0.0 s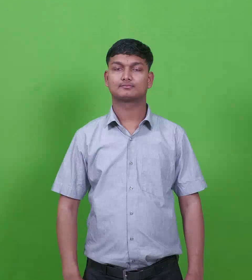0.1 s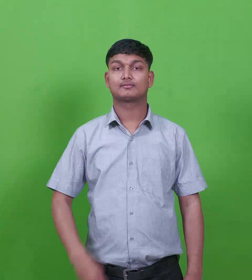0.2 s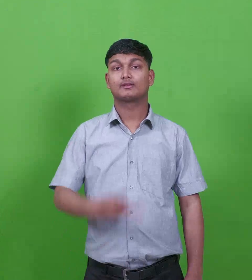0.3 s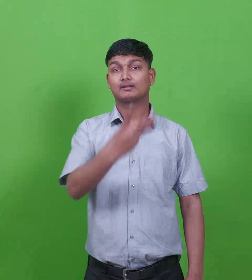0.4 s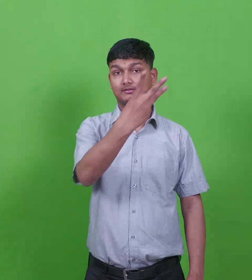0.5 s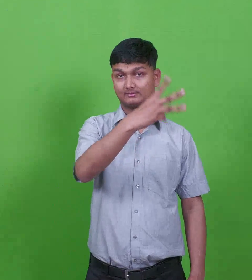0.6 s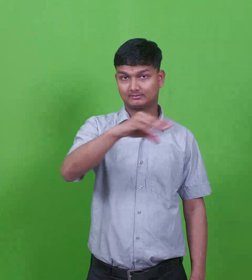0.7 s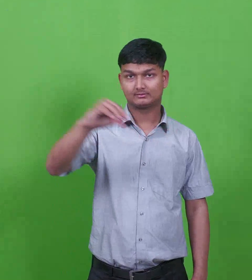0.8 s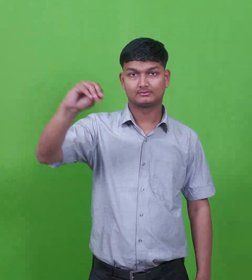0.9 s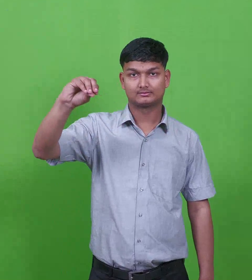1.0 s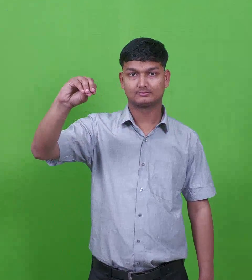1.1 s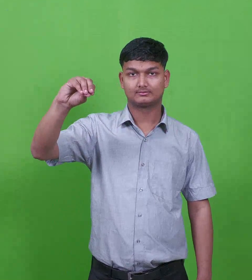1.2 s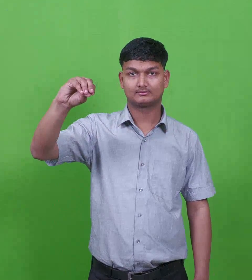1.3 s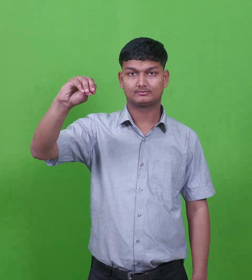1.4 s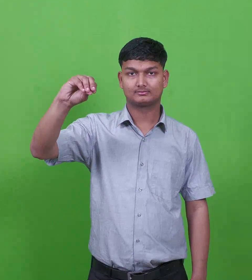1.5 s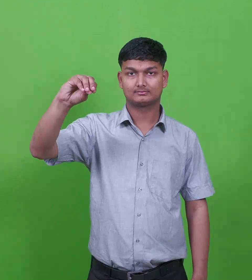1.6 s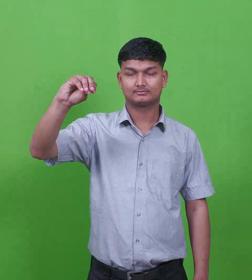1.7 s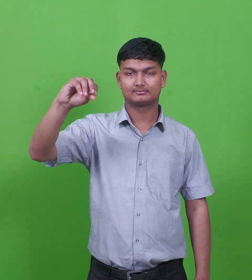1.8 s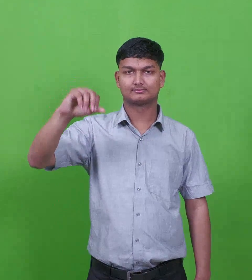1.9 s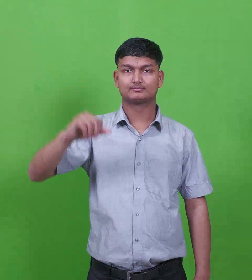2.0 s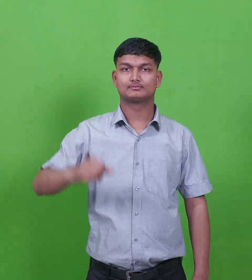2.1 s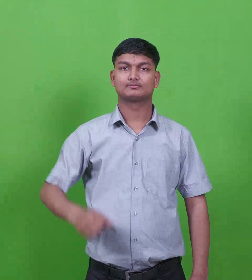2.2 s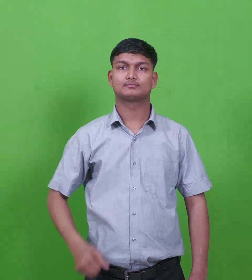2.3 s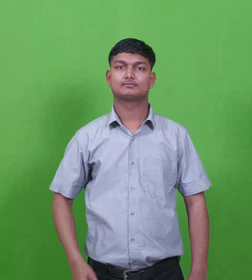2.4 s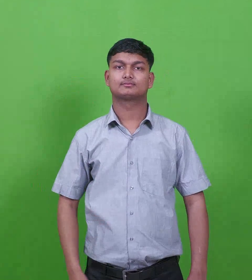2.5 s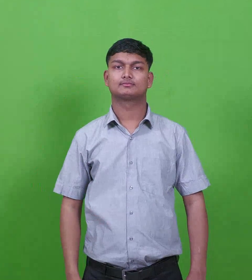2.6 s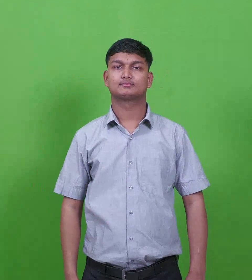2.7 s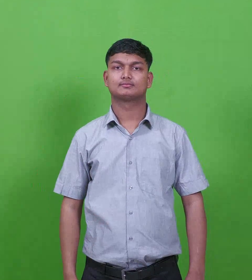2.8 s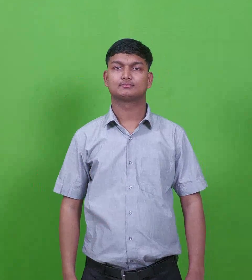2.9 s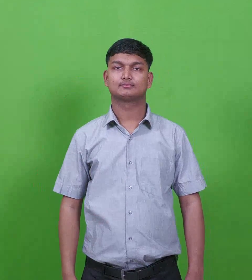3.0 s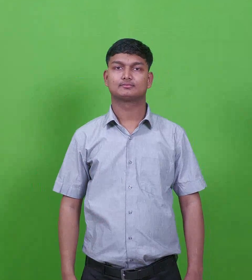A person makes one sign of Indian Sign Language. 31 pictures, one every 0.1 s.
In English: cyprus
